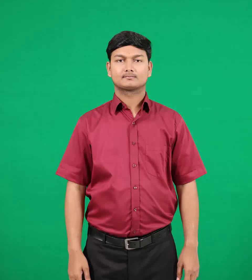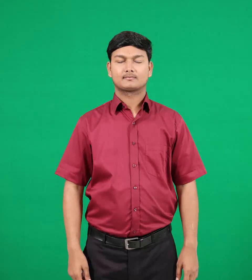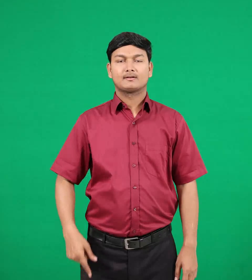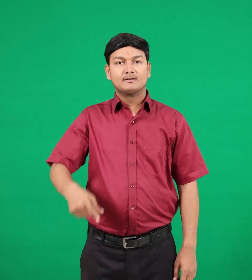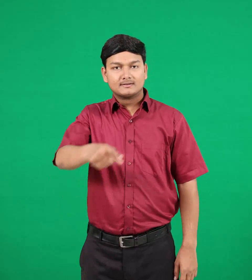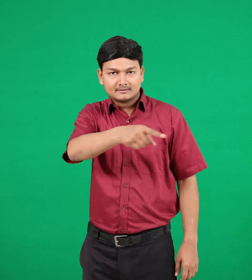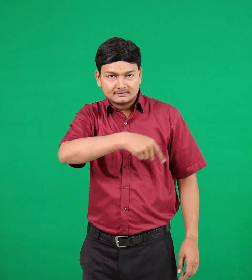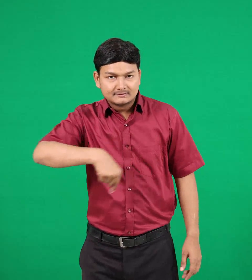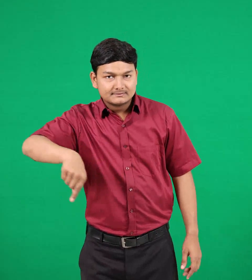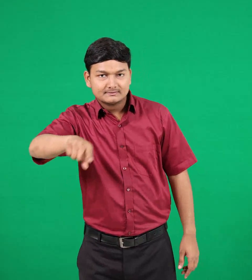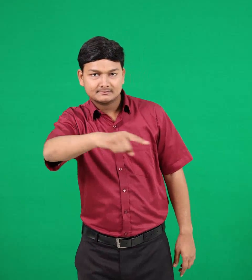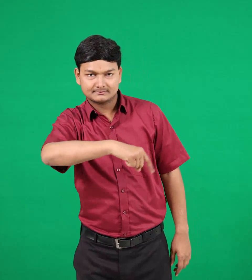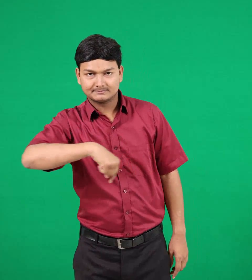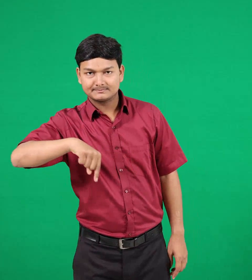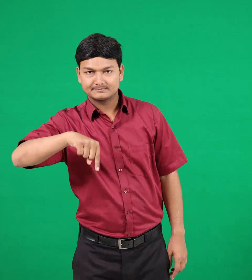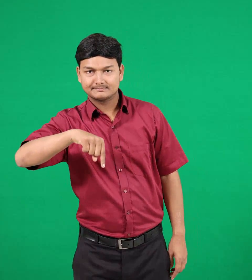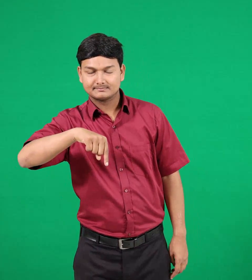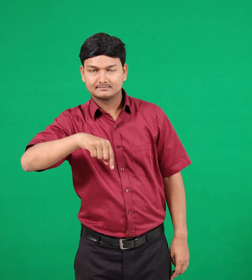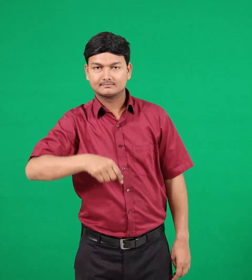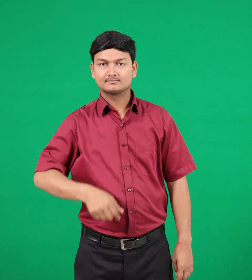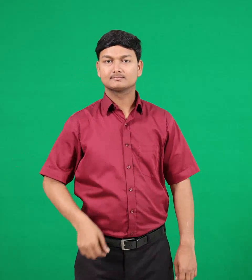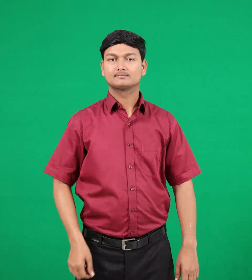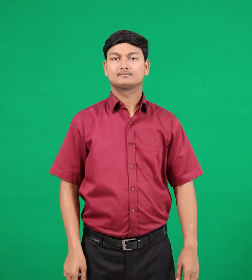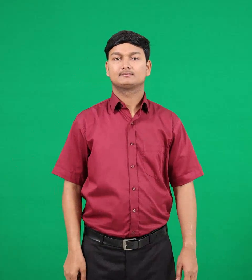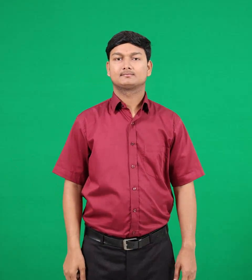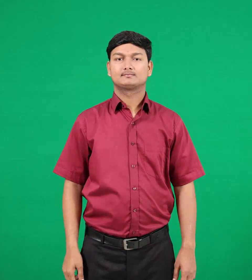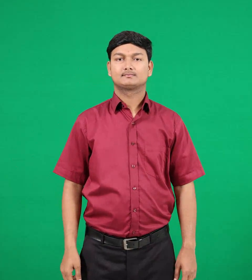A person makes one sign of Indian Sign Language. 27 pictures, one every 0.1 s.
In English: round
